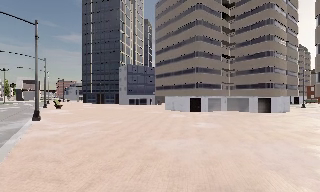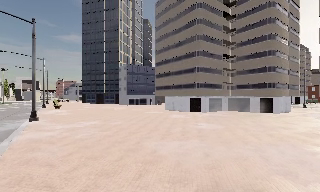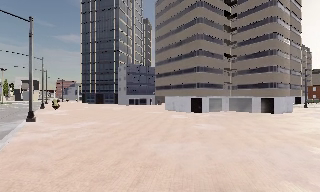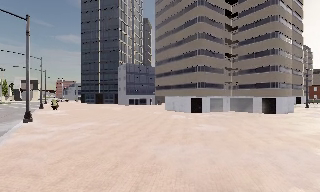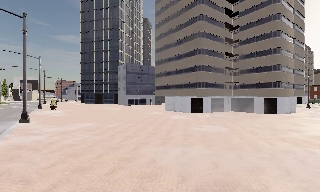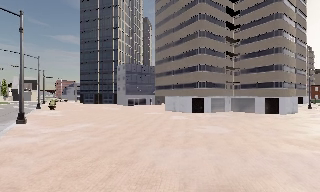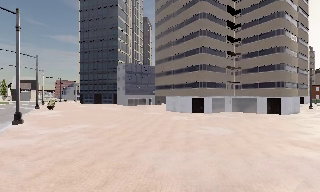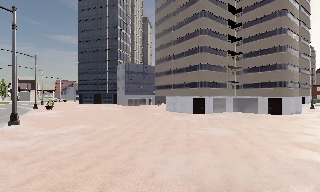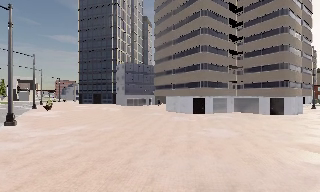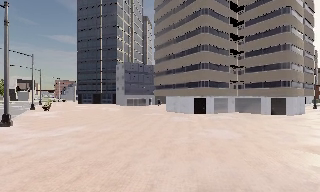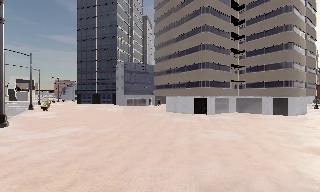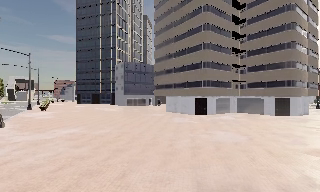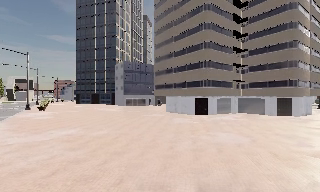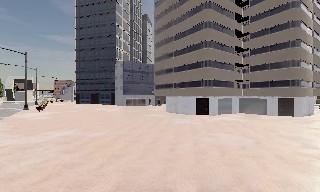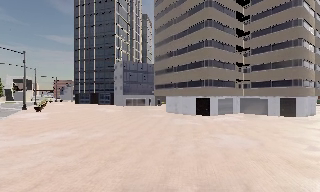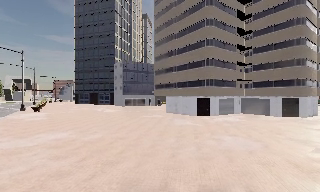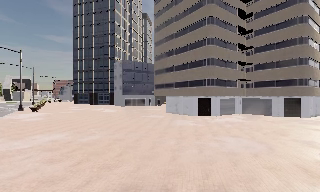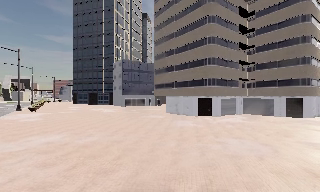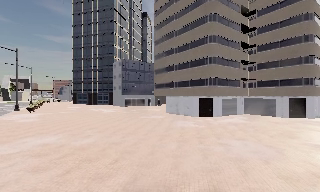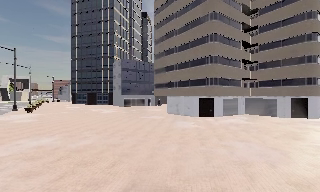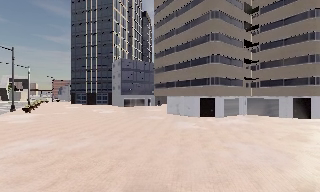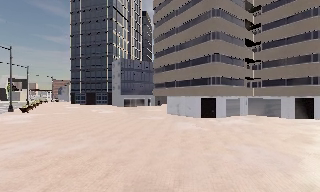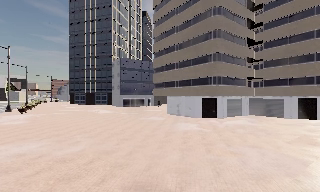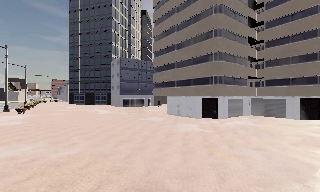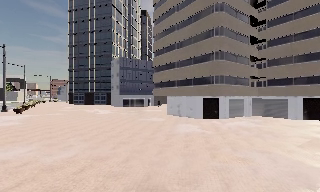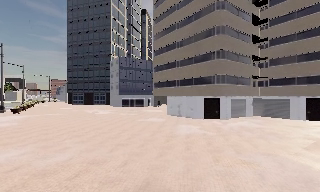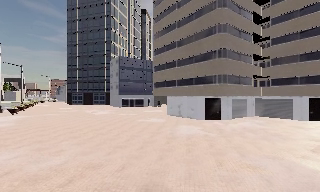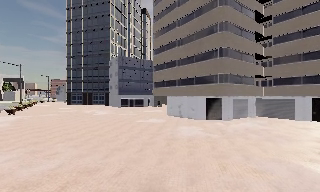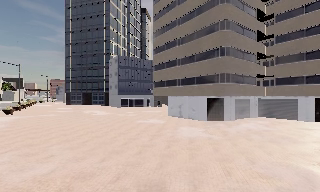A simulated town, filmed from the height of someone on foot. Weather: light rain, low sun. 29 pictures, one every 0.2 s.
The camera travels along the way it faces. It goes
forward.
0.0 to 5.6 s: The camera travels forward, about 10 m, so what stands in front looms larger.
The film runs forward here.
